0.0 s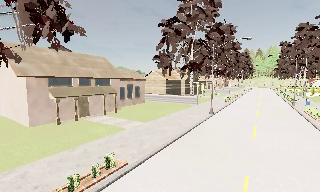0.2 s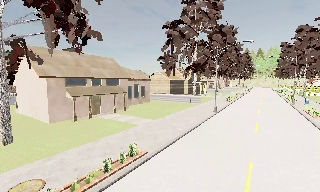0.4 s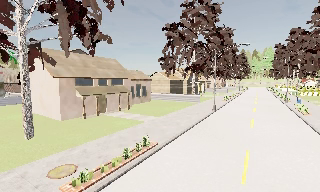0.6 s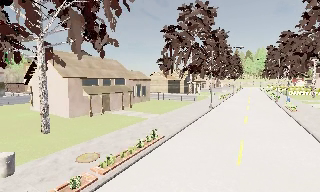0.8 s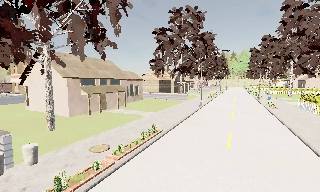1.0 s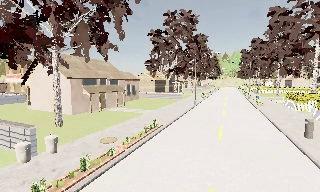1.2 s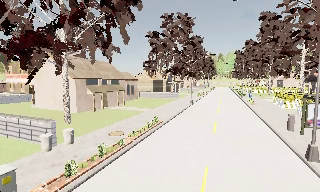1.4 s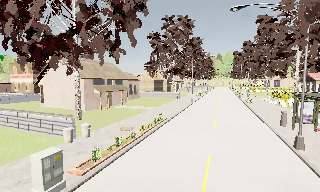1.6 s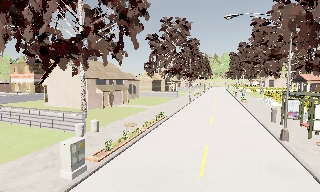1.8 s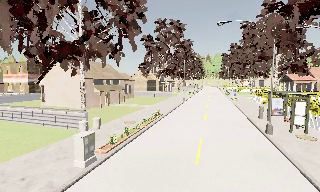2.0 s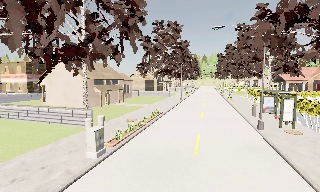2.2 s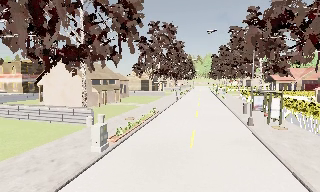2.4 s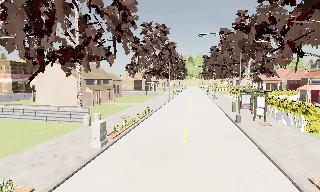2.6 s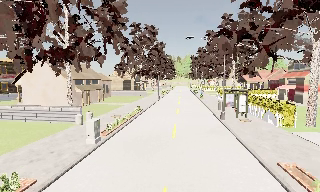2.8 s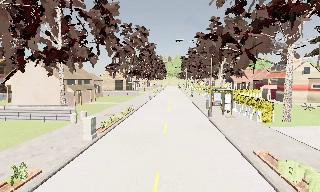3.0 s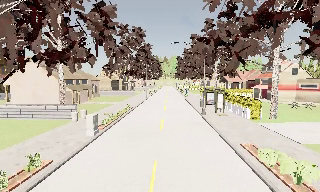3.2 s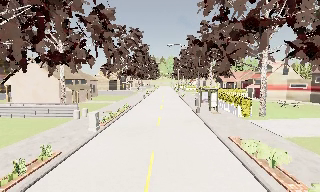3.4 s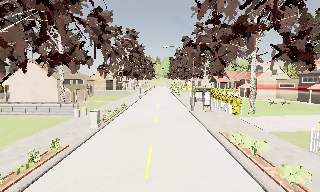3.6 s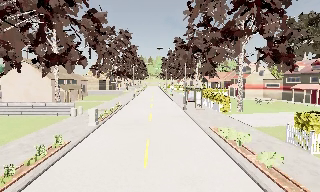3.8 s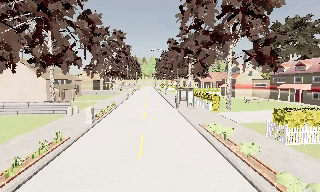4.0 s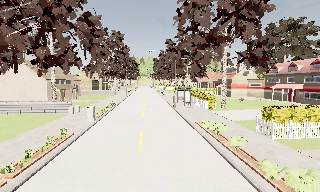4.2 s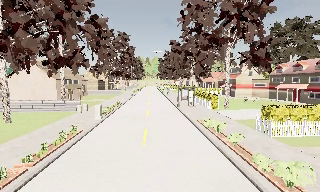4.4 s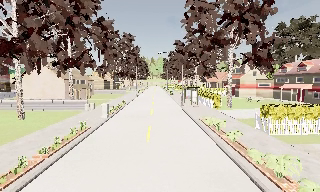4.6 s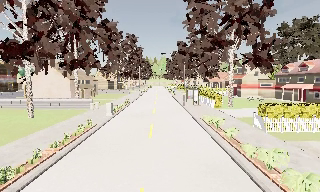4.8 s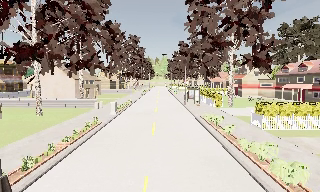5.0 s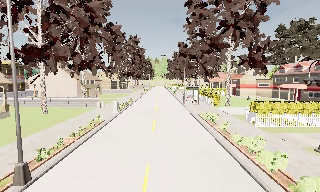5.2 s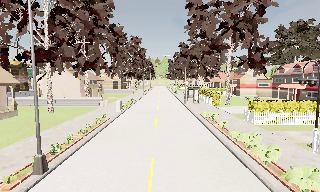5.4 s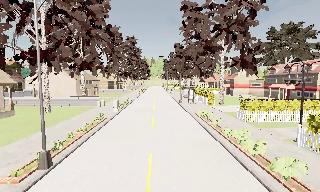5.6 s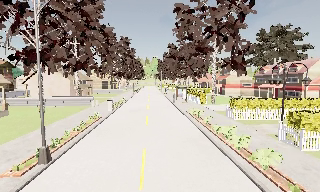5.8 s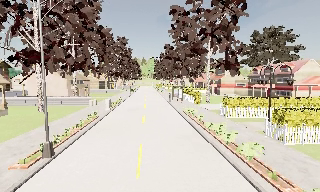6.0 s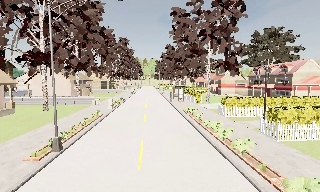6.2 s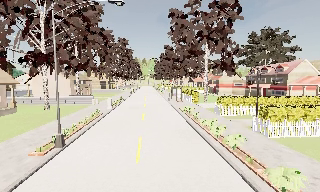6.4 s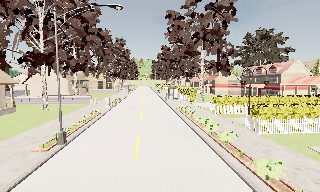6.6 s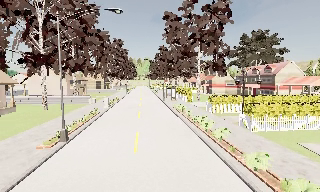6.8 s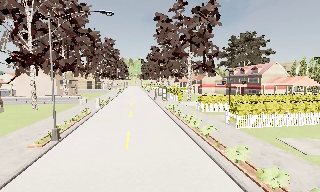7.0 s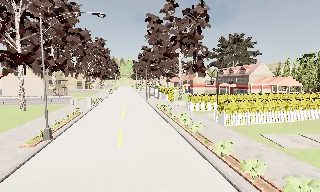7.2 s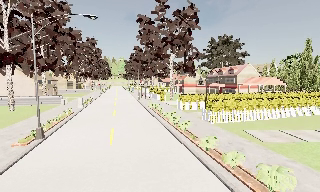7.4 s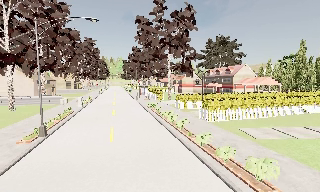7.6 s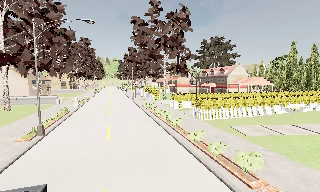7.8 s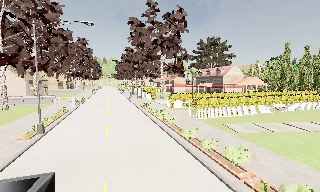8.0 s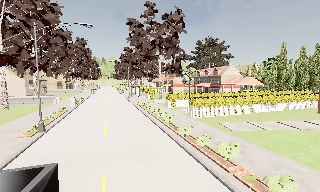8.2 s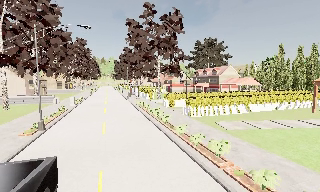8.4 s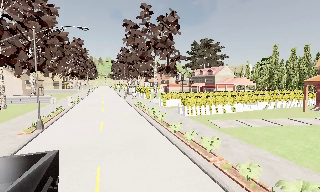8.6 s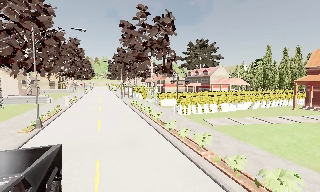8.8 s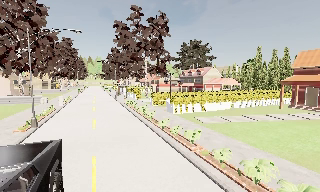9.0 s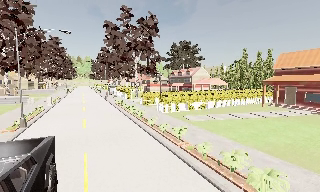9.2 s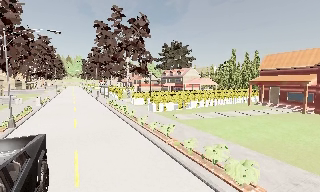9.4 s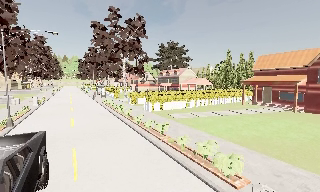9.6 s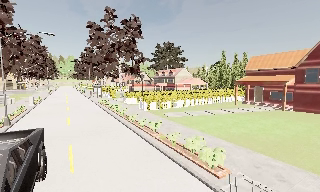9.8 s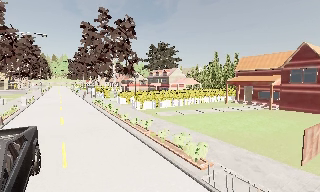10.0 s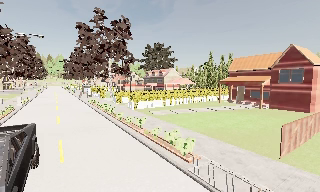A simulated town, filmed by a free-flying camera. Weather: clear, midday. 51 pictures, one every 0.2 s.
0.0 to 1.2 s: The camera pans to its right, which is clockwise from overhead, by about 10 degrees. It travels backward and to its left, about 8 m, so what stands in front gets smaller.
1.2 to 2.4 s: The camera travels backward, about 6 m, so what stands in front gets smaller. It loses speed.
2.4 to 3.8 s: The camera pans to its right, which is clockwise from overhead, by about 15 degrees. It travels backward, about 6 m, so what stands in front gets smaller.
3.8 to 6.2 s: The camera travels backward, about 8 m, so what stands in front gets smaller.
6.2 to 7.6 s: The camera swings to its right by about 15 degrees, and the scene slides to the left. It travels backward, about 3.5 m, so what stands in front gets smaller.
7.6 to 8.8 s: The camera travels backward, about 3 m, so what stands in front gets smaller.
8.8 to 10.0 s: The scene slides to the left, as the camera pans about 10 degrees to its right. It travels backward and to its right, about 3.5 m, so what stands in front gets smaller.
The film runs backward here.
